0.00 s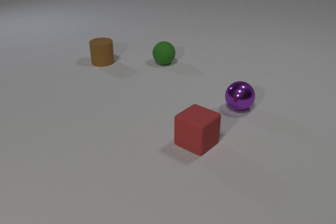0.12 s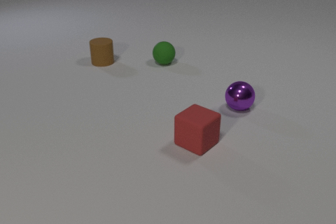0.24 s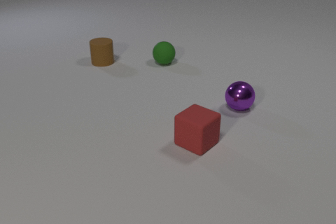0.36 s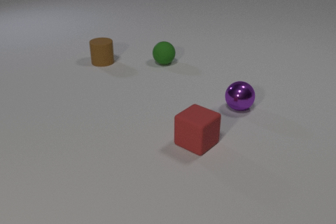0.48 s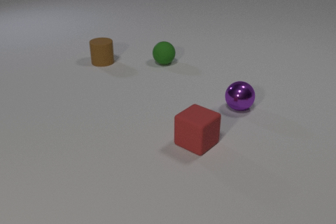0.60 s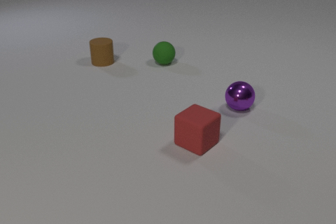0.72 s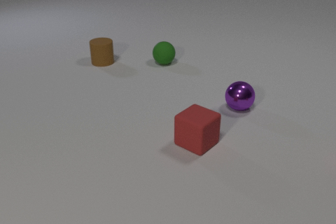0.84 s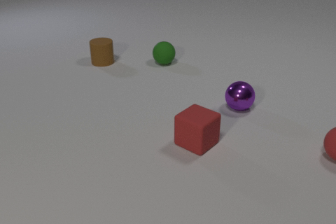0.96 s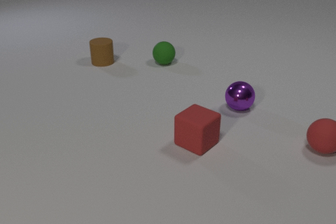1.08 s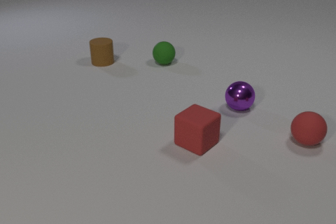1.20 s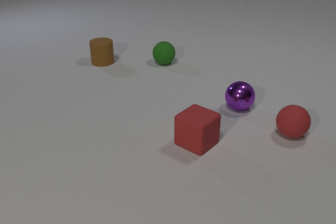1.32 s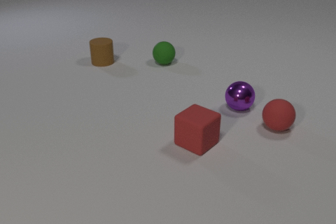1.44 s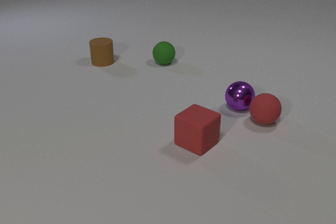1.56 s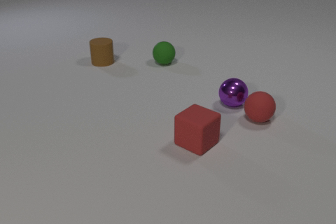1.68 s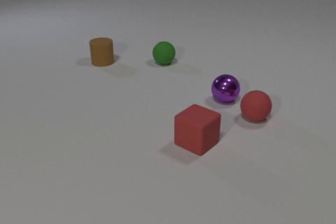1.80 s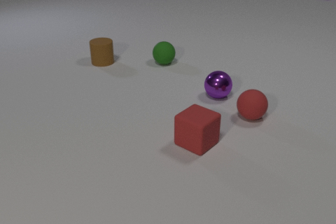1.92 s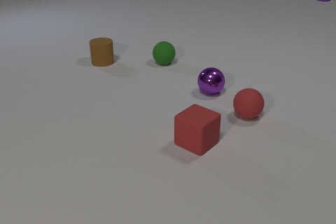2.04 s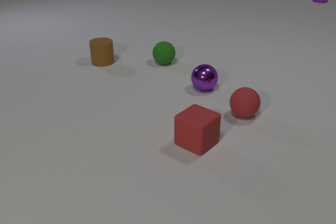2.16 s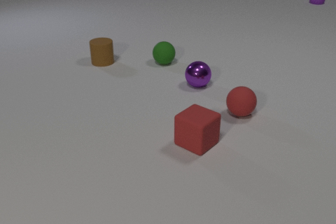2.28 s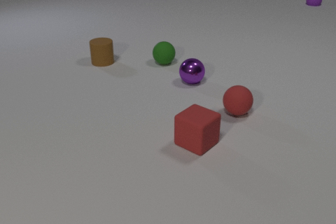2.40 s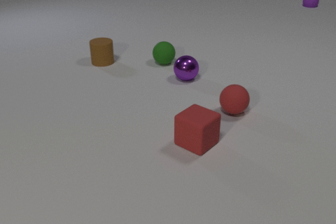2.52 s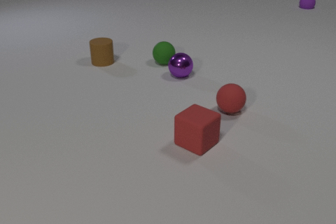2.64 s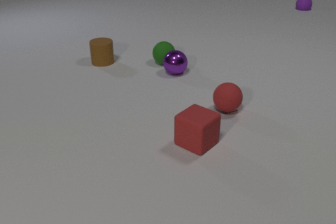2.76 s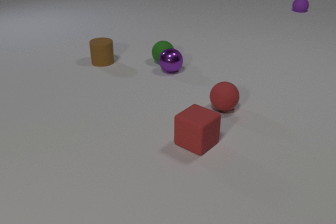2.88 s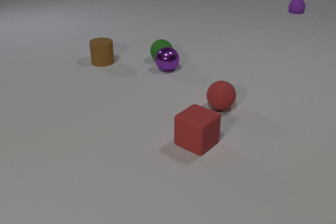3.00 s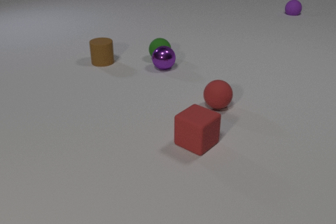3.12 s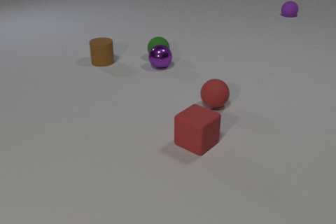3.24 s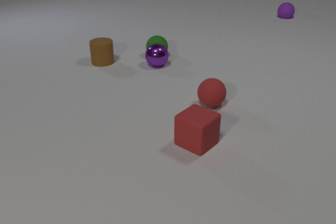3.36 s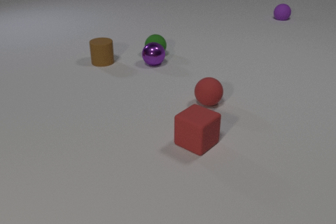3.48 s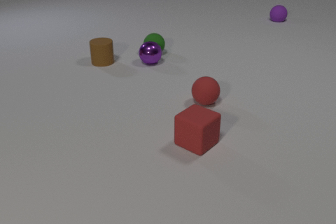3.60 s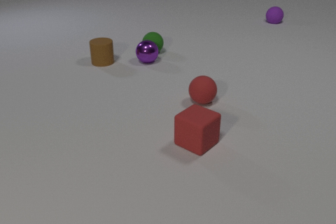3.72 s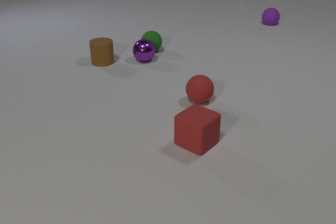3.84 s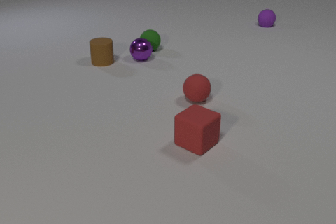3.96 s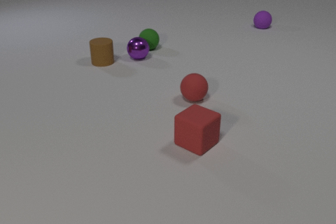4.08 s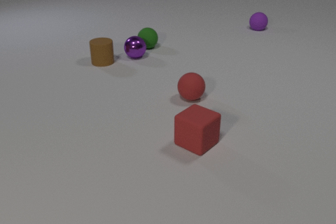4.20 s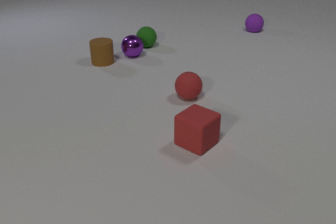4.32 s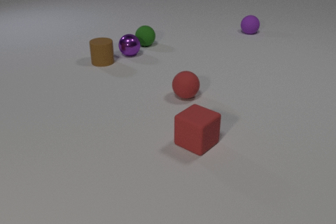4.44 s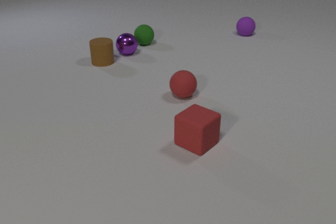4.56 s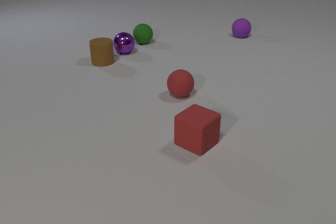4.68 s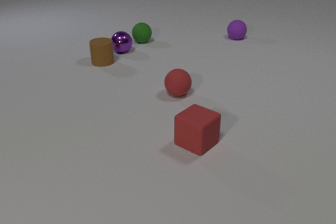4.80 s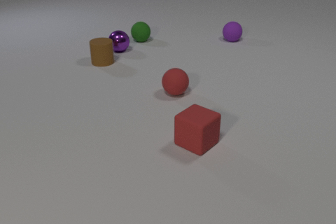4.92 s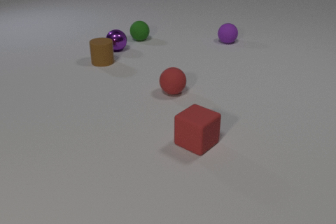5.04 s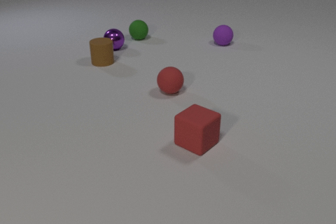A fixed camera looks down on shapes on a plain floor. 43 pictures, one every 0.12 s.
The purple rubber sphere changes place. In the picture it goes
toward the camera.
The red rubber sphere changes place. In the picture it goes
to the left.
0.00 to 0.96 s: The red rubber sphere comes in at the right edge, rolls to the left and away from the camera.
0.96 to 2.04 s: The red rubber sphere rolls to the left and away from the camera. The purple metal sphere rolls away from the camera and to the left. The purple rubber sphere comes in at the top edge, rolls toward the camera and to the left. The red rubber sphere and the purple metal sphere collide.
2.04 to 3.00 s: The red rubber sphere rolls to the left and away from the camera. The purple metal sphere rolls away from the camera and to the left. The purple rubber sphere rolls toward the camera and to the left. The green rubber sphere rolls away from the camera. The purple metal sphere and the green rubber sphere collide.
3.00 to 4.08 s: The red rubber sphere rolls to the left and away from the camera. The purple metal sphere rolls away from the camera and to the left. The purple rubber sphere rolls toward the camera and to the left. The green rubber sphere rolls away from the camera.
4.08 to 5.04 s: The red rubber sphere rolls to the left and away from the camera. The purple metal sphere rolls away from the camera and to the left. The purple rubber sphere rolls toward the camera and to the left. The green rubber sphere rolls away from the camera.
How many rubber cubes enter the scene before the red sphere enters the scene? 0.
Are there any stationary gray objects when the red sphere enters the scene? no.
What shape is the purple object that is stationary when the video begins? sphere.
